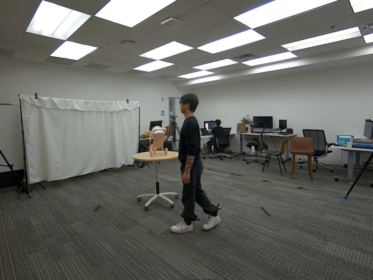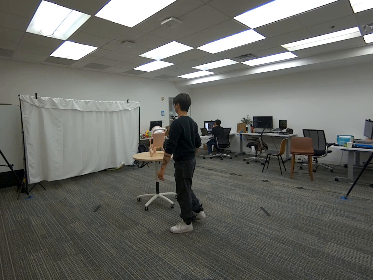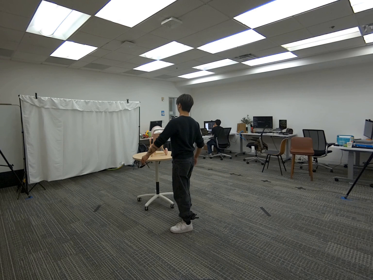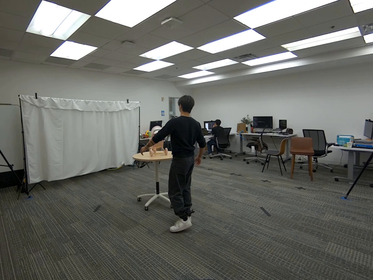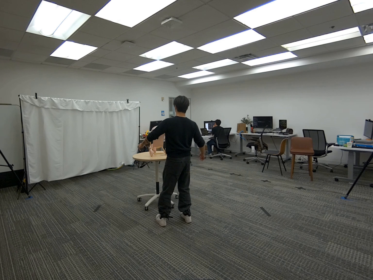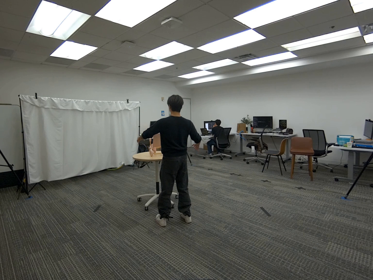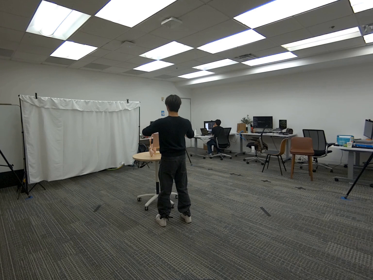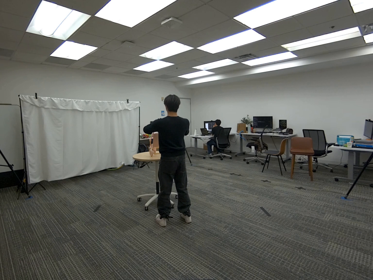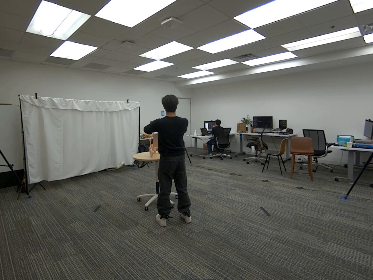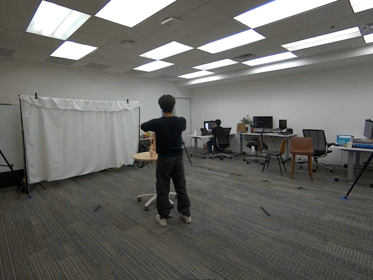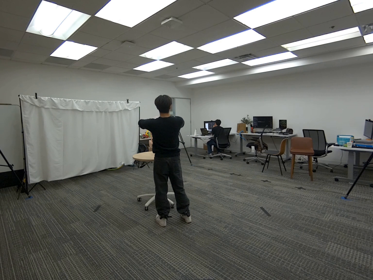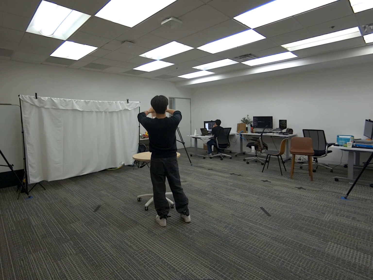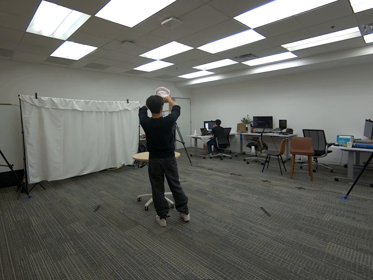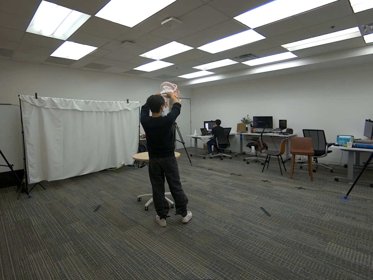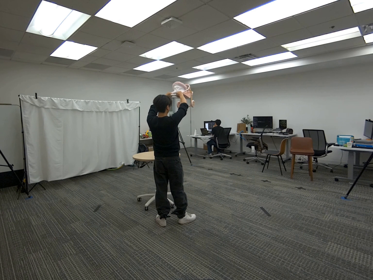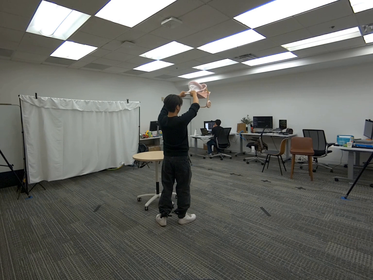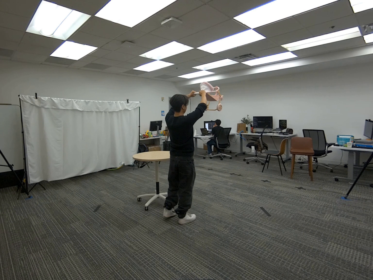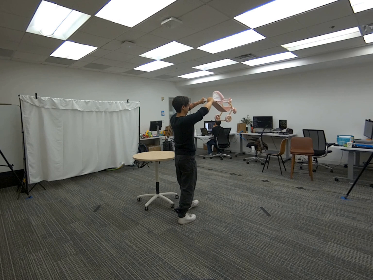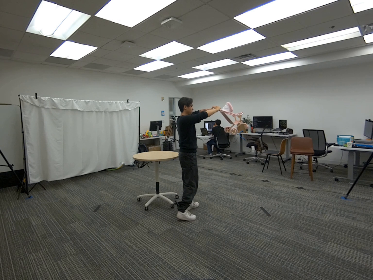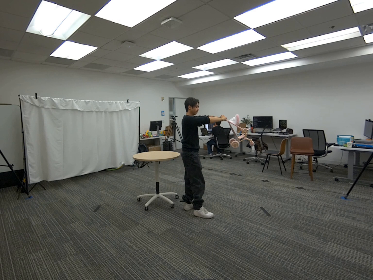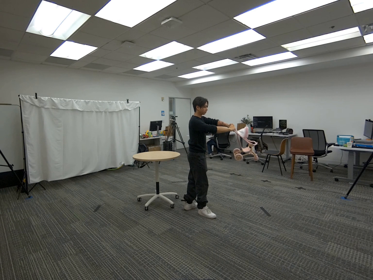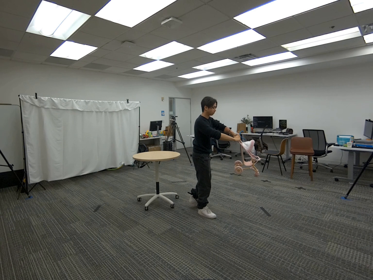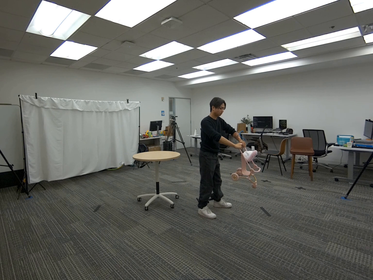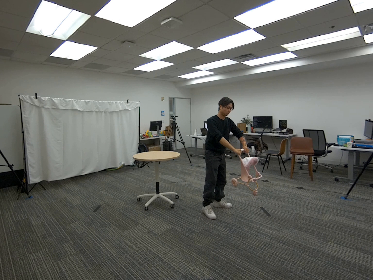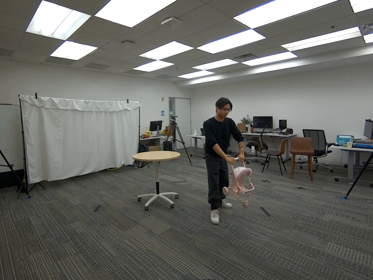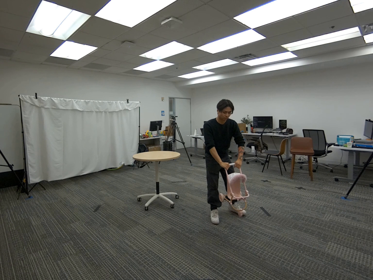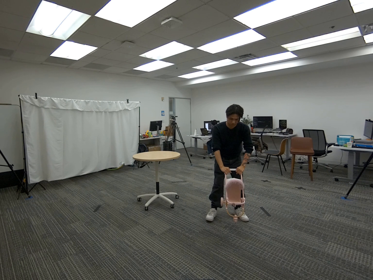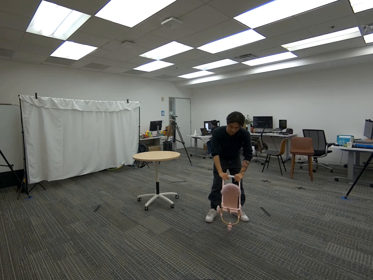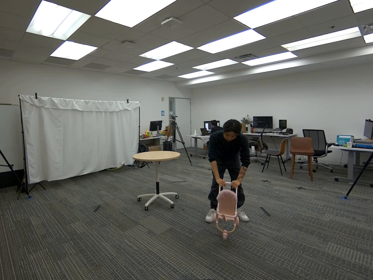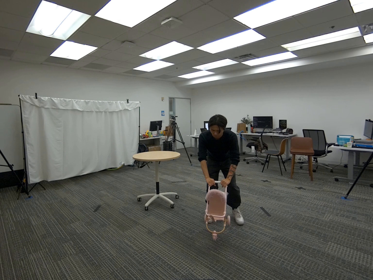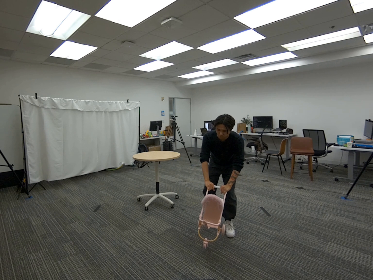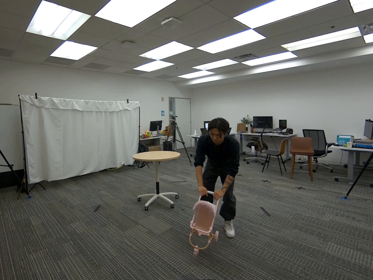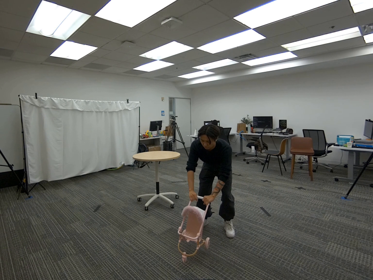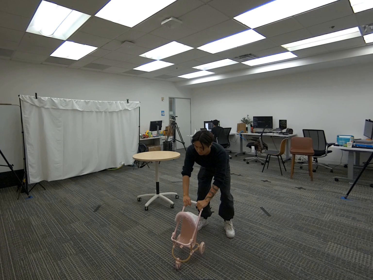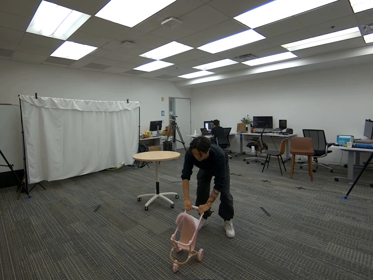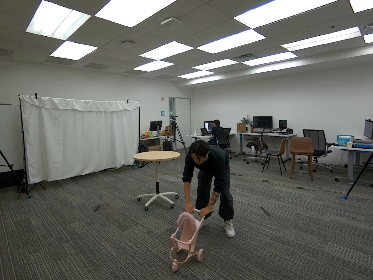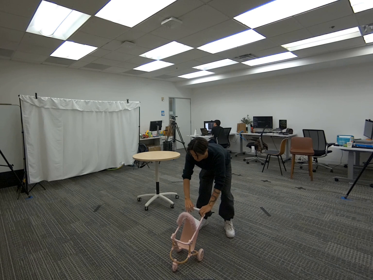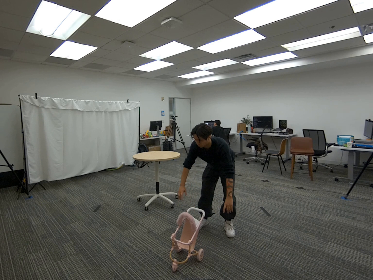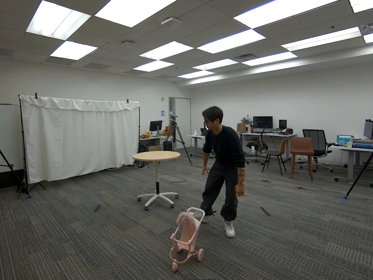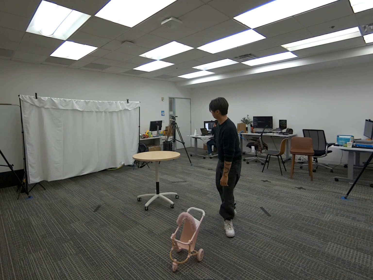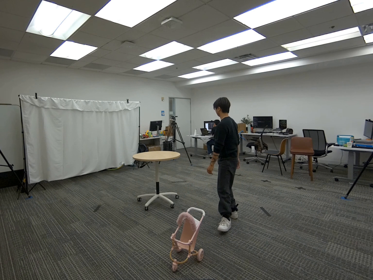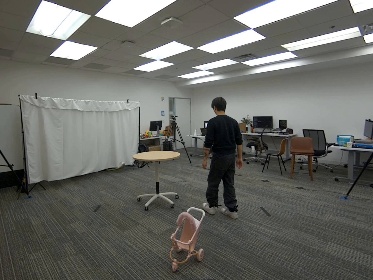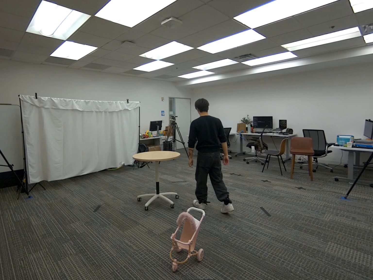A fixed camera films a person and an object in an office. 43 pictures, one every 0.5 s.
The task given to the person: Walk over to the toy stroller on the round table and pick up using both hands. Walk within the bounding area and place on the ground when complete.
